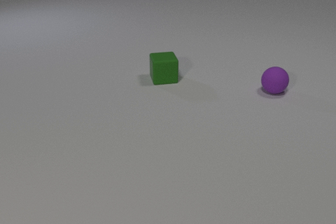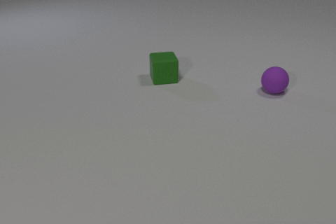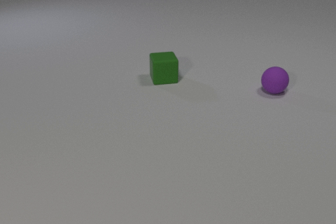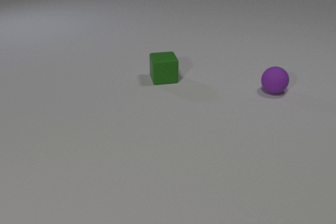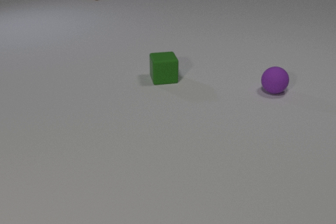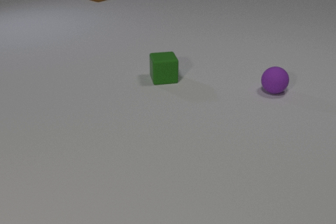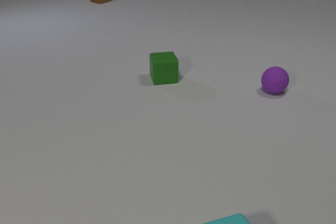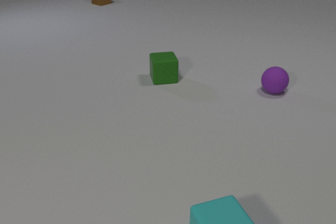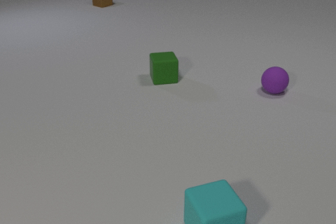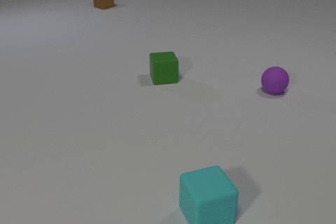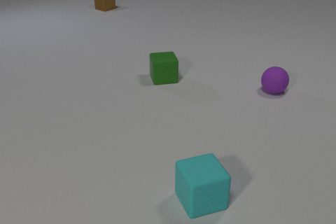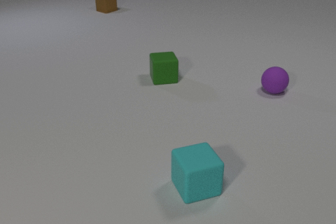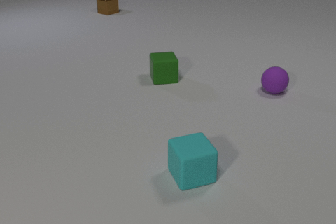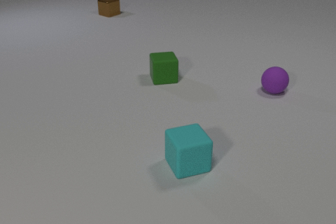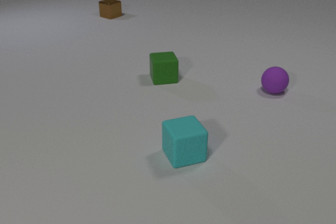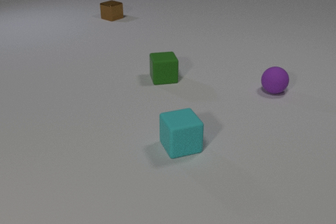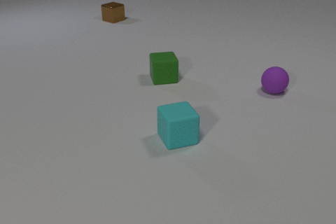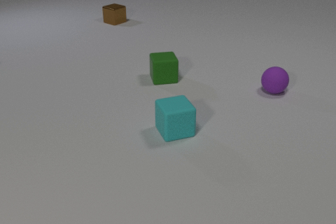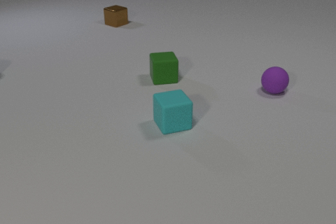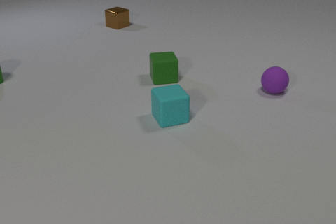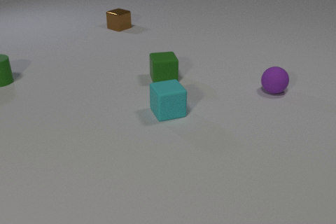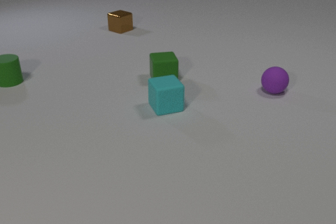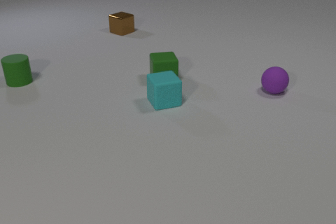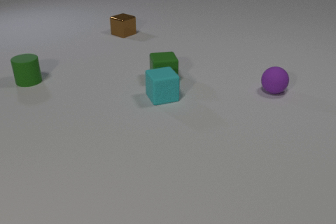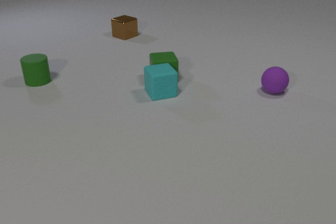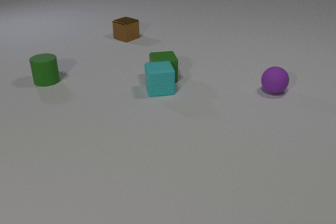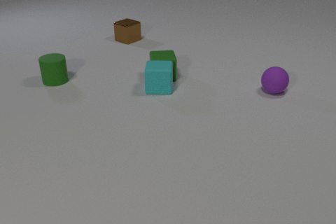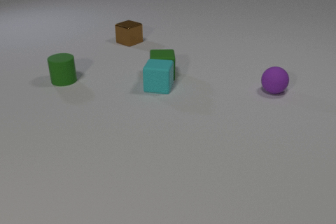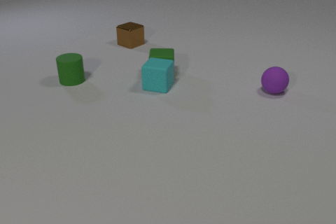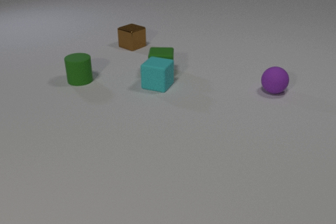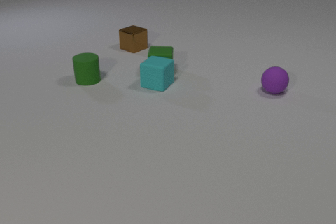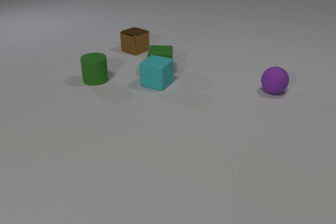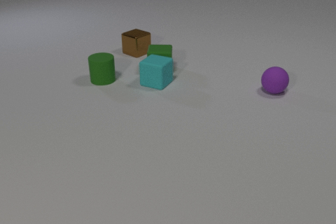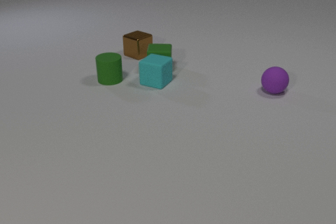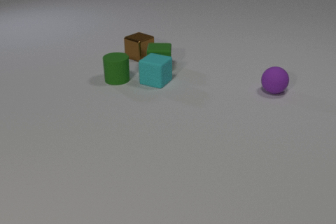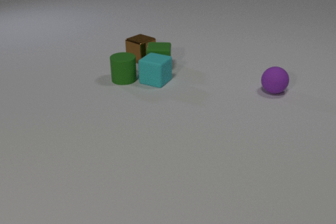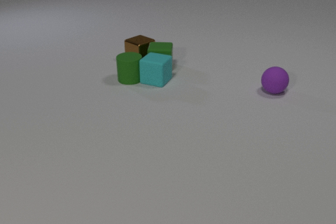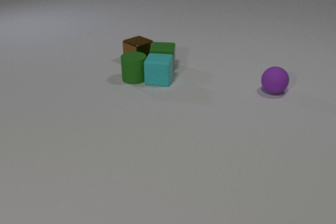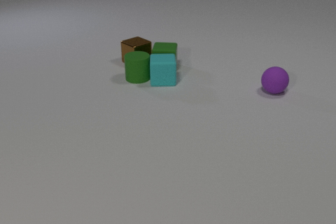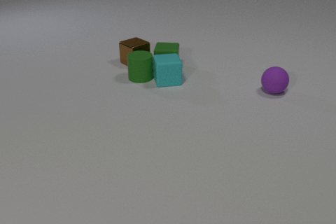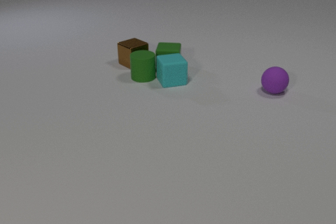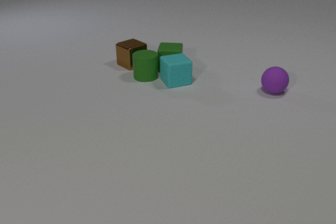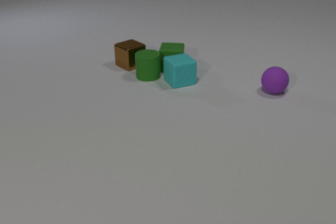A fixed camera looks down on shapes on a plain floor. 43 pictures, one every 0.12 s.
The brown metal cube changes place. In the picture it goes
toward the camera.
The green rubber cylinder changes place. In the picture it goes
to the right.
0.00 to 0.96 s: The cyan rubber cube comes in at the bottom edge, slides away from the camera. The brown metal cube comes in at the top edge, slides toward the camera.
0.96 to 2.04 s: The cyan rubber cube slides away from the camera. The brown metal cube slides toward the camera.
2.04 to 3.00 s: The cyan rubber cube slides away from the camera. The brown metal cube slides toward the camera. The green rubber cylinder comes in at the left edge, slides to the right. The cyan rubber cube and the green rubber cube collide.
3.00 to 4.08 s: The cyan rubber cube slides away from the camera, spins so that its near face slides to the left, clockwise seen from above. The green rubber cube slides away from the camera. The brown metal cube slides toward the camera. The green rubber cylinder slides to the right.
4.08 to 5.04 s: The cyan rubber cube slides to the right, spins counterclockwise seen from above by about 45 degrees, its near face sliding to the right. The green rubber cube slides to the right. The brown metal cube slides toward the camera and to the left. The green rubber cylinder slides to the right. The green rubber cube and the brown metal cube collide. The cyan rubber cube and the green rubber cylinder collide.
Are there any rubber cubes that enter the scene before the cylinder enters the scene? yes.
What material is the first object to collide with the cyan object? rubber.
Are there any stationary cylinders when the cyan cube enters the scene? no.
